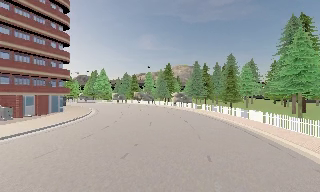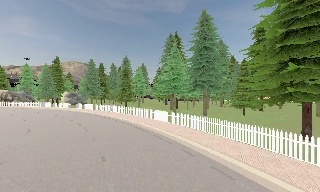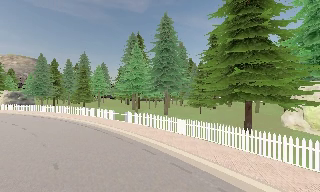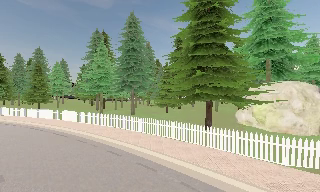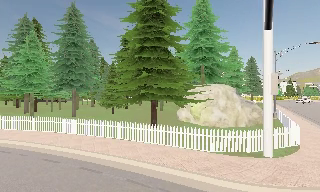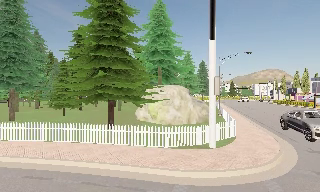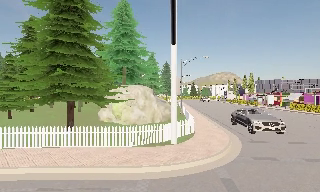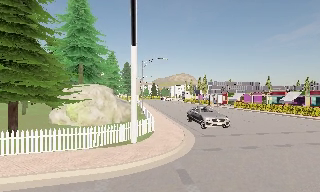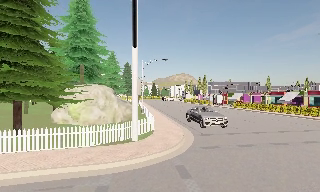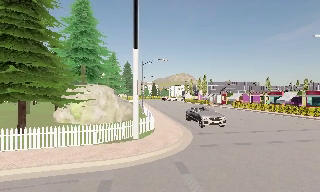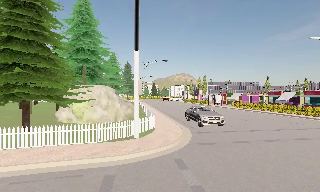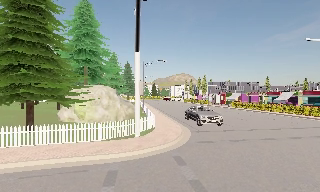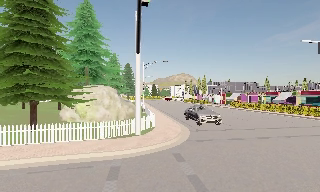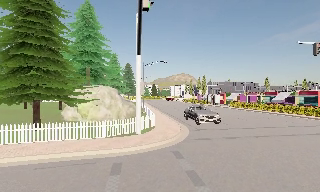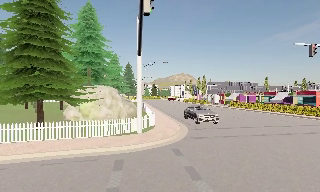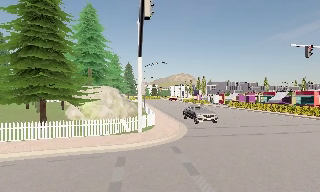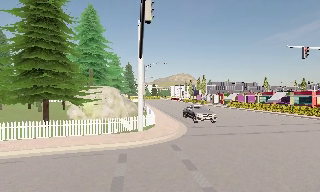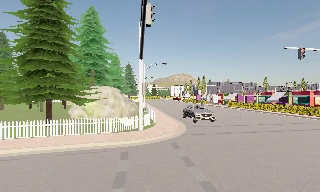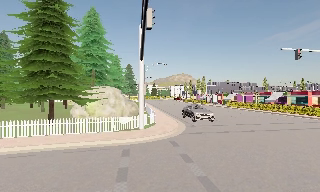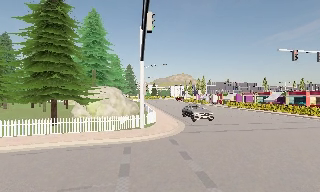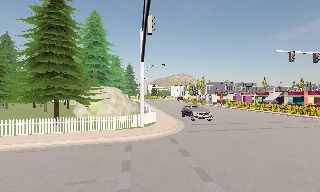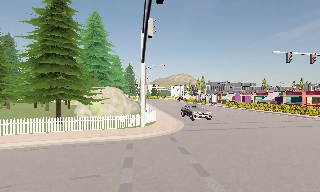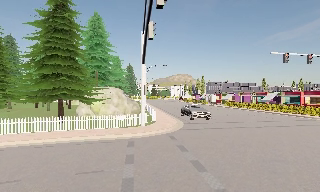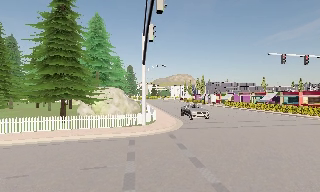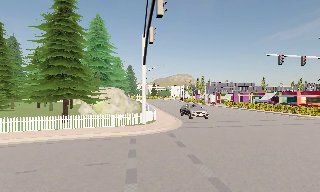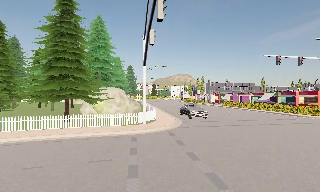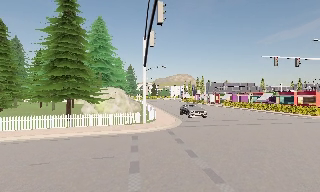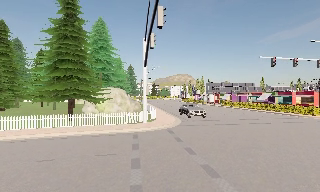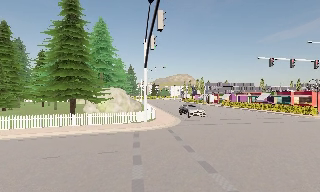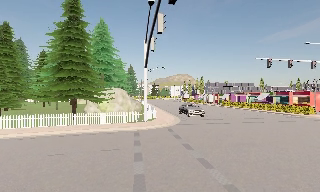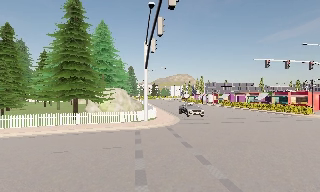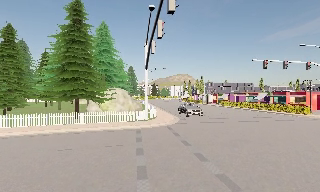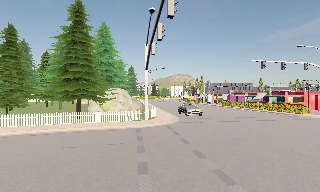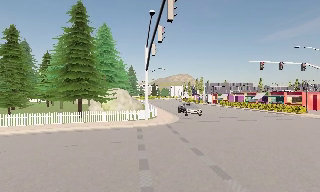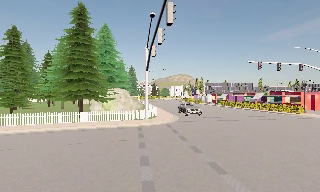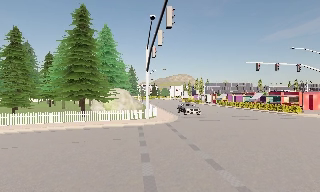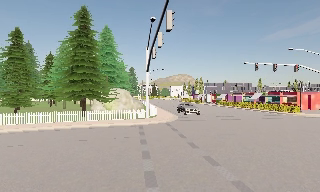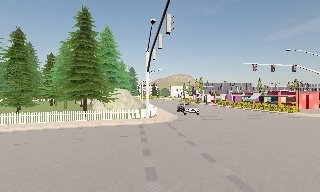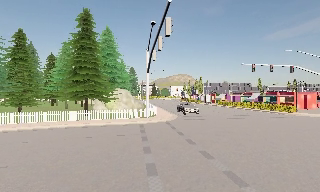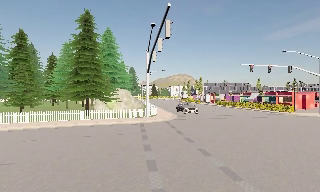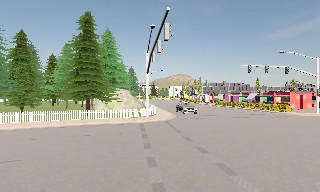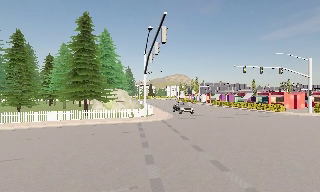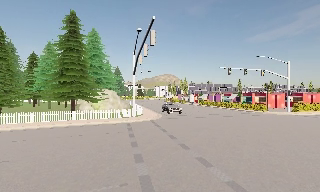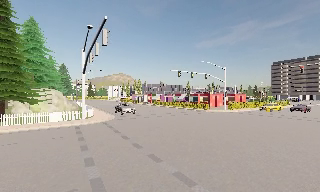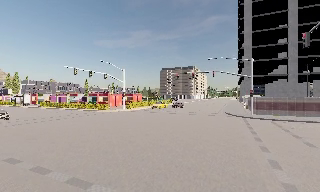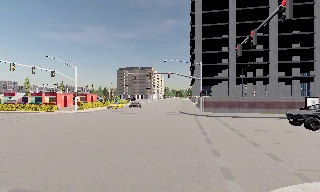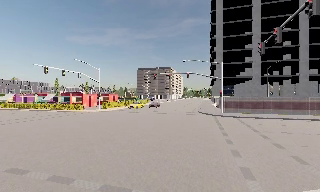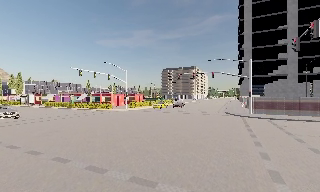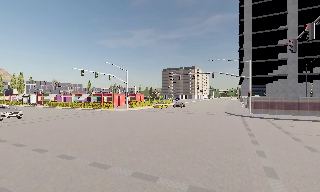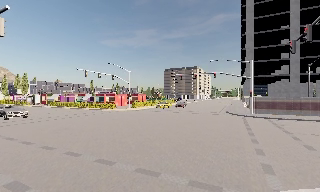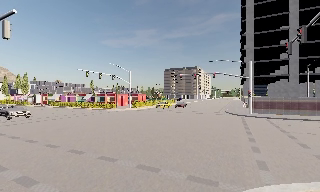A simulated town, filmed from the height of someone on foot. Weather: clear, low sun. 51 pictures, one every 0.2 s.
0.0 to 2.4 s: The camera swings to its right by about 120 degrees, and the scene slides to the left. It travels backward, about 2.5 m.
2.4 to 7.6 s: The camera travels backward, about 8 m, so what stands in front gets smaller.
7.6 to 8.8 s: The scene slides to the left, as the camera pans about 55 degrees to its right. It travels backward, about 2 m.
8.8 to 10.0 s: The camera travels backward, about 2 m, so what stands in front gets smaller.
The film runs backward here.
